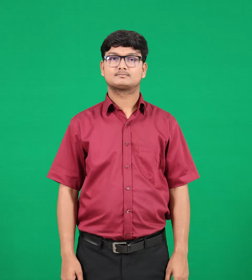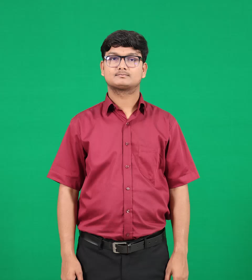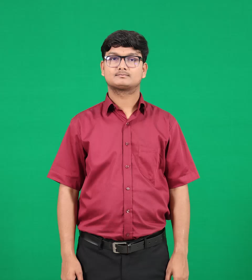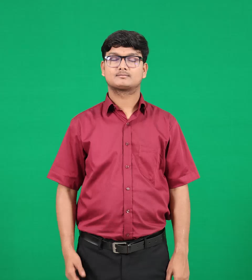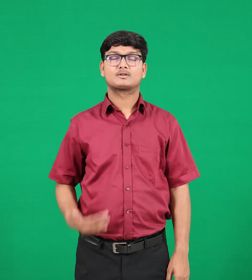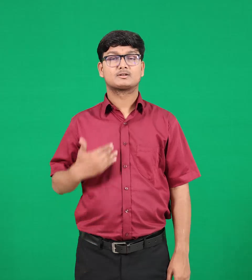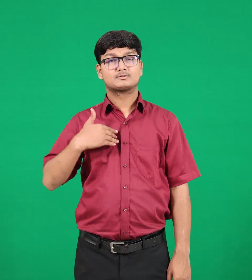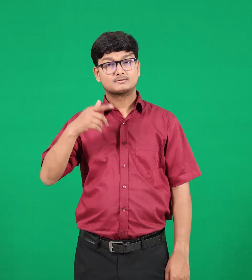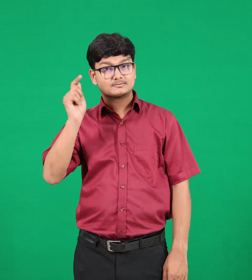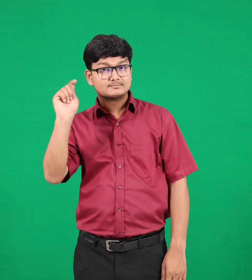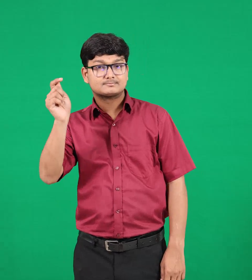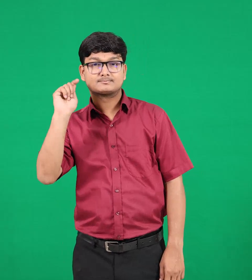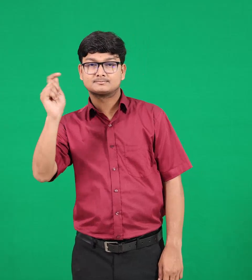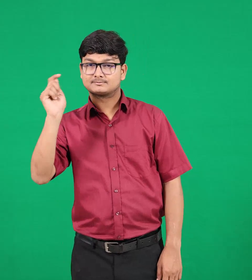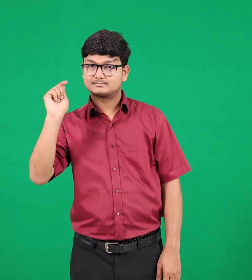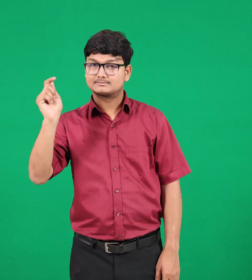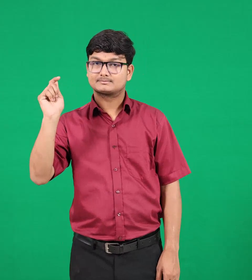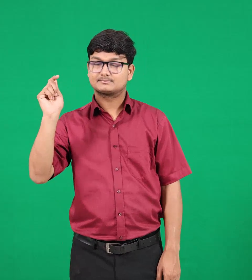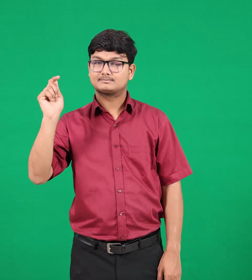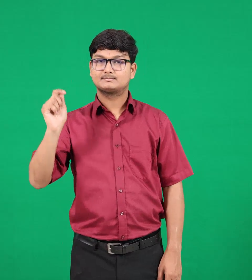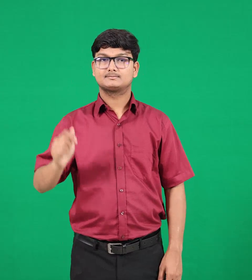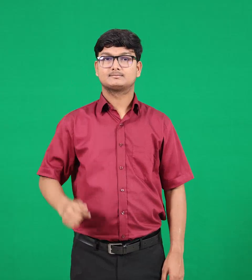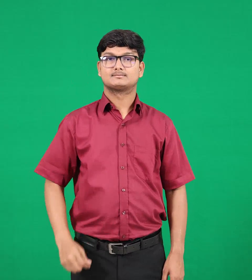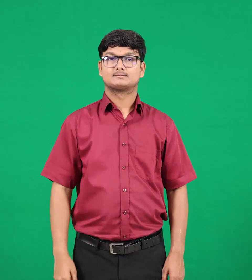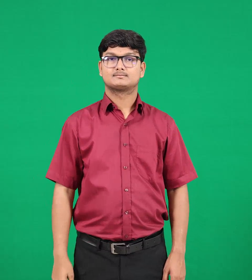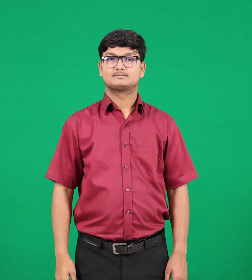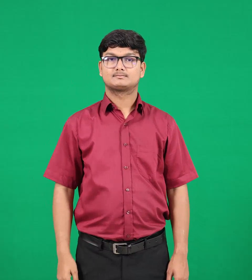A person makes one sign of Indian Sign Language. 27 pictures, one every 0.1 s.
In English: testimony
